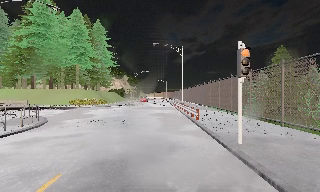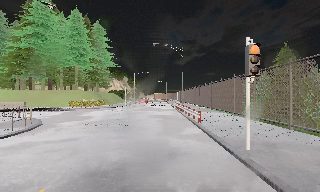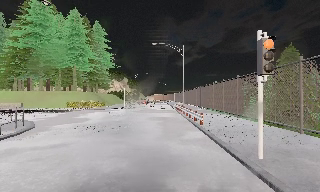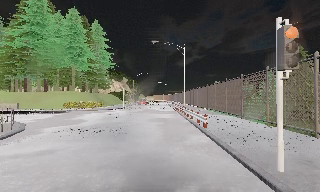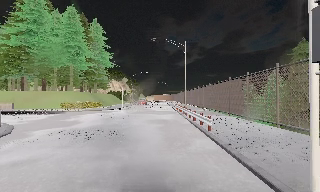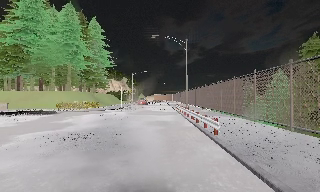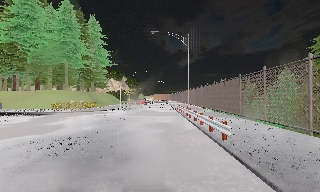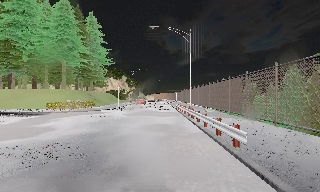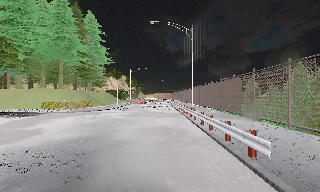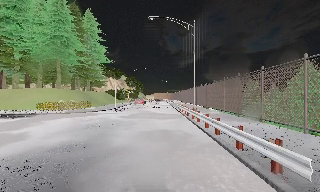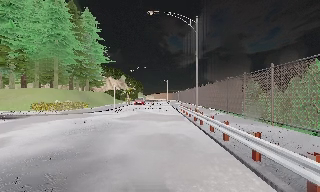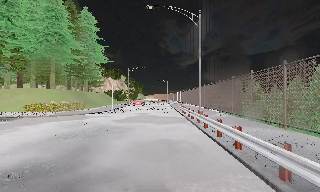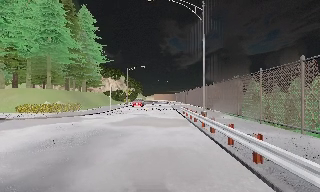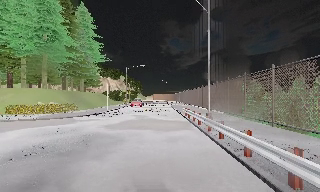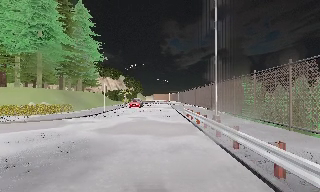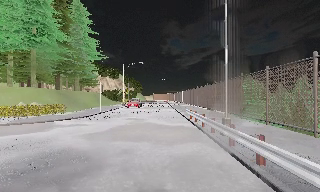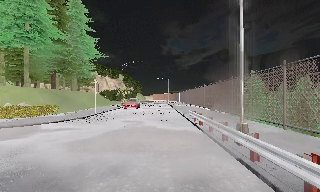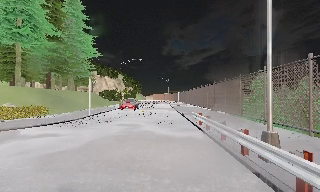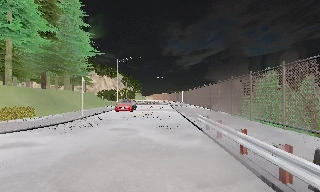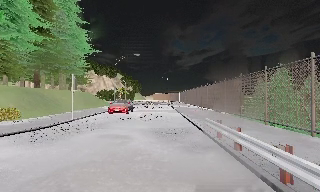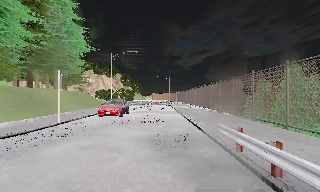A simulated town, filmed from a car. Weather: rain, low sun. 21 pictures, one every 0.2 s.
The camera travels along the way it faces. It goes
forward.
0.0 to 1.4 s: The camera travels forward, about 5 m, so what stands in front looms larger. It gains speed.
1.4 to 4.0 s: The camera travels forward, about 15 m, so what stands in front looms larger. It gains speed.
The film runs forward here.
